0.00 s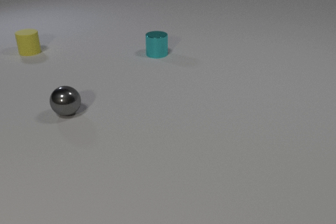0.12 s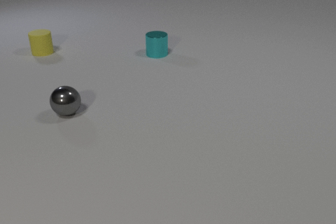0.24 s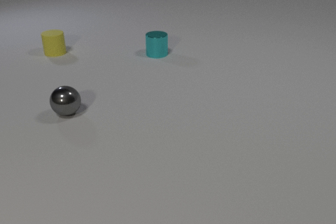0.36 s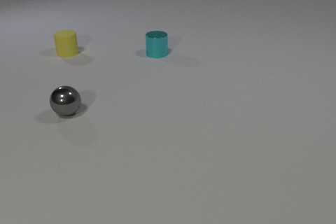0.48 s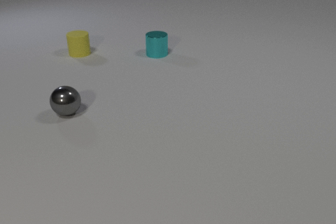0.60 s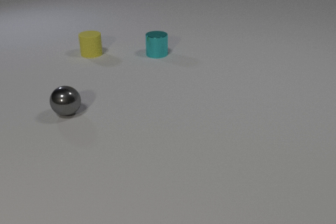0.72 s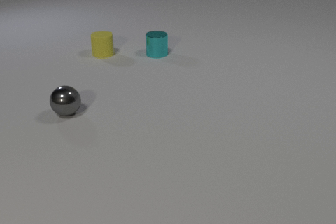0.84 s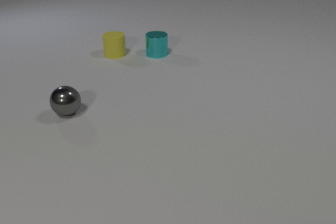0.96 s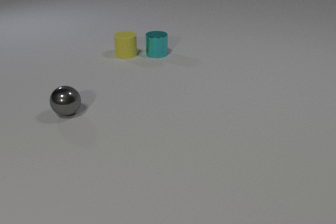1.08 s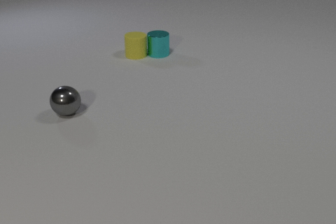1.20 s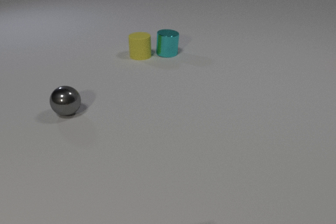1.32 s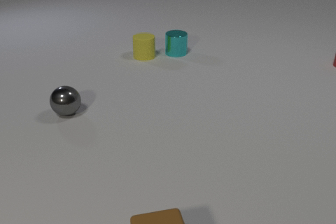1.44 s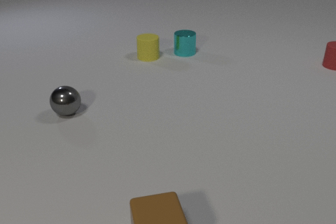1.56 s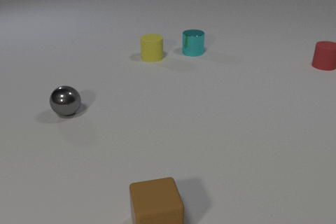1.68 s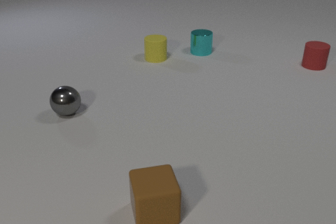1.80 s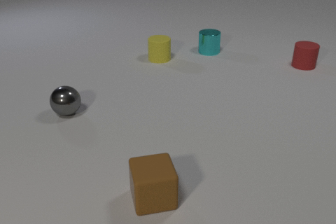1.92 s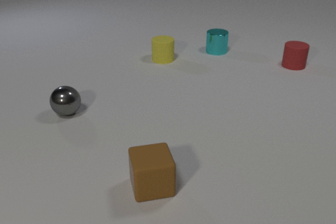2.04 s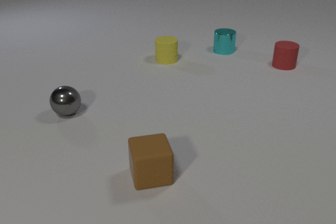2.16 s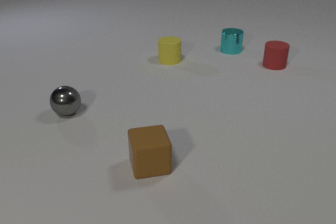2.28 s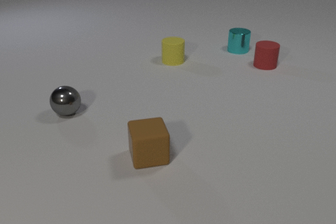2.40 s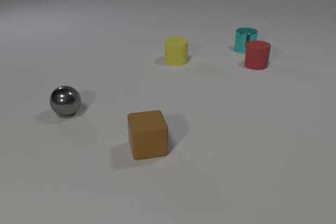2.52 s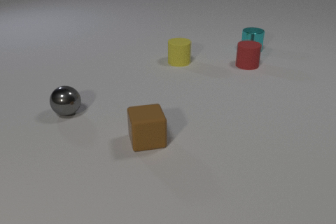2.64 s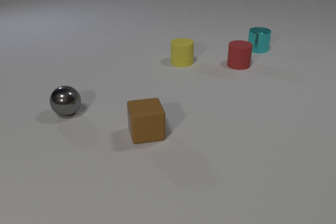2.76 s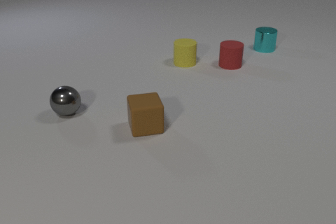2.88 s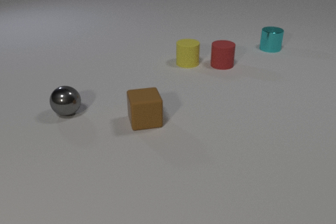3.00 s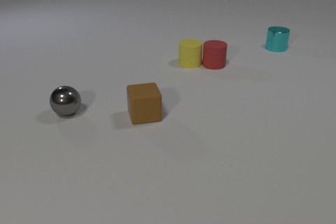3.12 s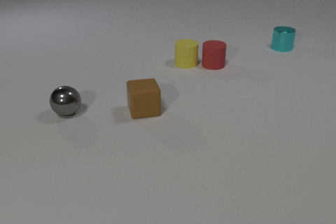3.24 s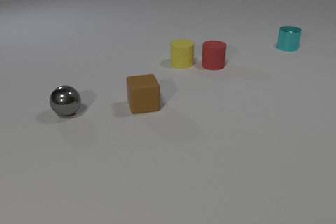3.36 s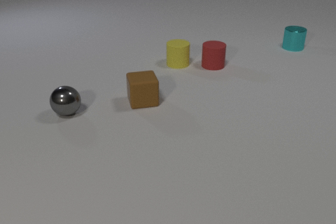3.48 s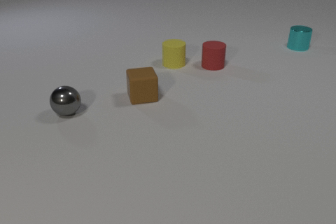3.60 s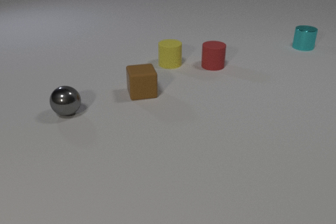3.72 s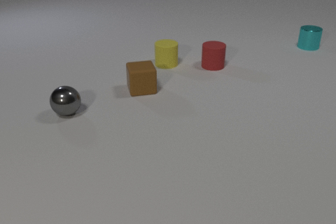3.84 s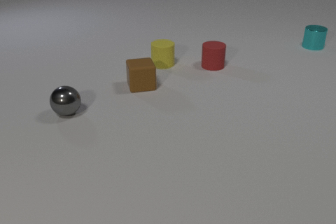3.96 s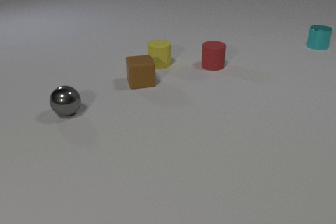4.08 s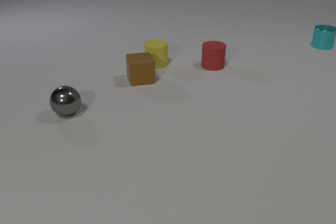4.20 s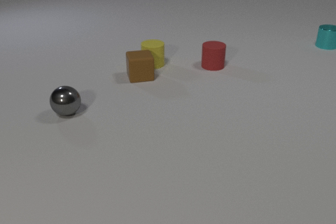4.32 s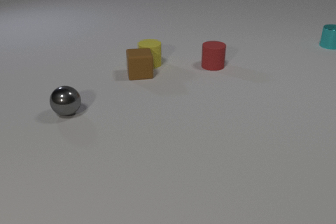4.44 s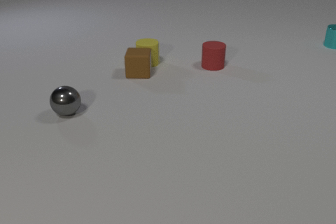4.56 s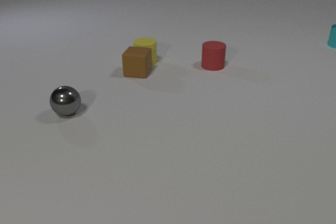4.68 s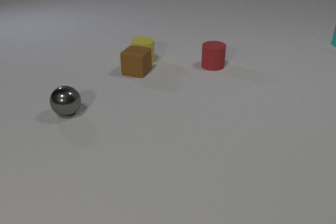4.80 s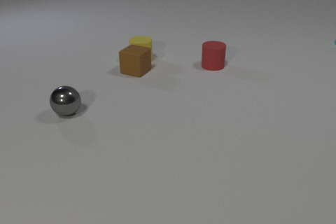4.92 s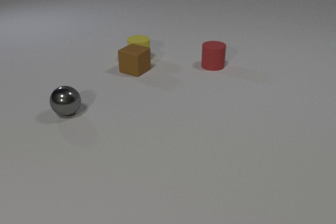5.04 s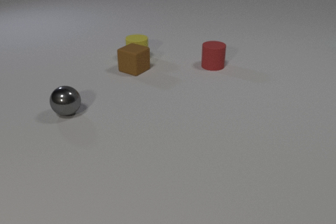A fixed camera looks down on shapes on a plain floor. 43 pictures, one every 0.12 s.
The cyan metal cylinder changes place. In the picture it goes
to the right.
The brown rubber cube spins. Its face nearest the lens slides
to the left.
0.00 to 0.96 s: The yellow rubber cylinder slides to the right.
0.96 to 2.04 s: The yellow rubber cylinder slides to the right and toward the camera. The cyan metal cylinder slides to the right. The red rubber cylinder comes in at the right edge, slides to the left. The brown rubber cube comes in at the bottom edge, slides away from the camera. The yellow rubber cylinder and the cyan metal cylinder collide.
2.04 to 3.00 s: The yellow rubber cylinder slides to the right. The cyan metal cylinder slides to the right. The red rubber cylinder slides to the left. The brown rubber cube slides away from the camera. The yellow rubber cylinder and the red rubber cylinder collide.
3.00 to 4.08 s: The yellow rubber cylinder slides to the left. The cyan metal cylinder slides to the right and away from the camera. The brown rubber cube slides away from the camera.
4.08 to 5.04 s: The yellow rubber cylinder slides to the left and away from the camera. The cyan metal cylinder slides to the right and away from the camera, leaves at the right edge. The brown rubber cube slides away from the camera, spins clockwise seen from above by about 45 degrees, its near face sliding to the left. The yellow rubber cylinder and the brown rubber cube collide.
What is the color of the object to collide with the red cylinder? yellow.
What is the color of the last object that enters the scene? red.
What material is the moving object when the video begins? rubber.
